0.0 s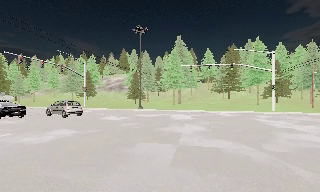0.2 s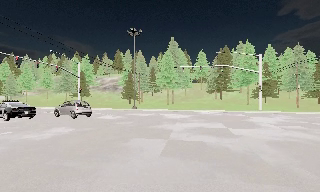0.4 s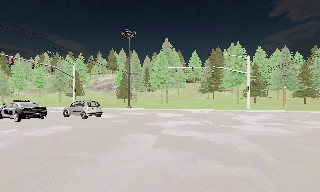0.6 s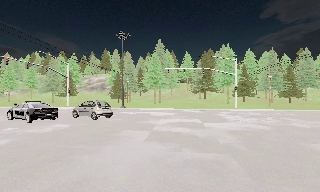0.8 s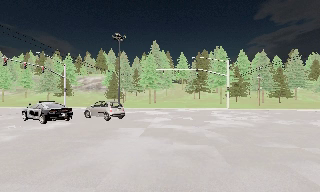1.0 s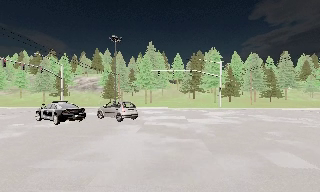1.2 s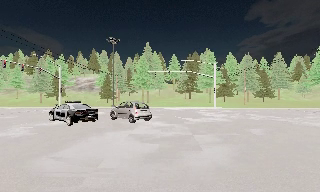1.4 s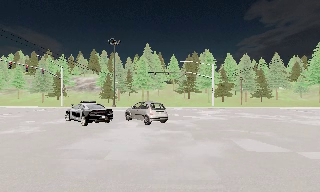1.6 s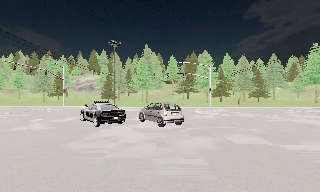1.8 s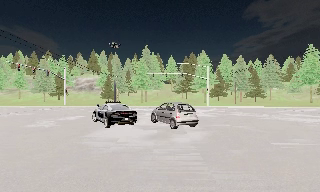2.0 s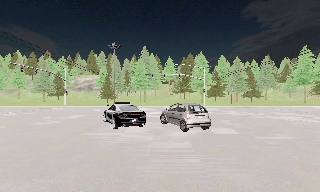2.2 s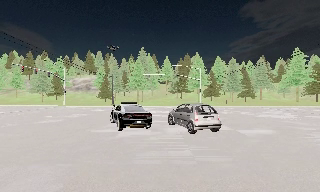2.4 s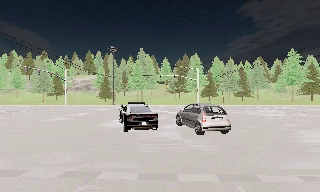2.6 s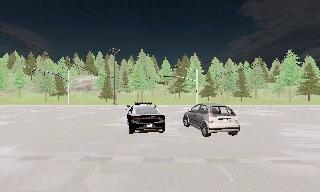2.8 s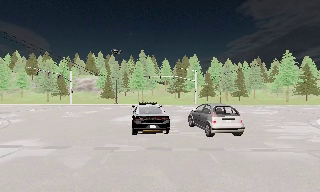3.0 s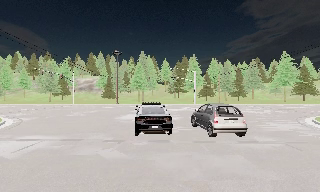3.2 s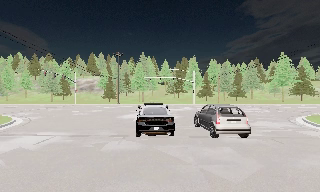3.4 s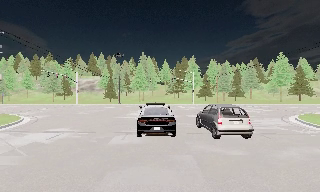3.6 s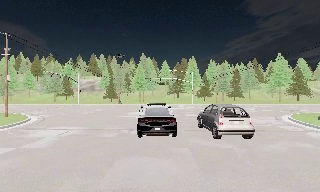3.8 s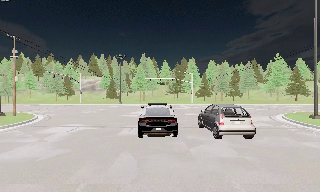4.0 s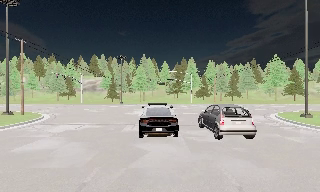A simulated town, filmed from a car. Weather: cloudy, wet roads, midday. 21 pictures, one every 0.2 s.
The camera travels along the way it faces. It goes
backward.
0.0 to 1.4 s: The scene slides to the left, as the camera pans about 10 degrees to its right. It travels backward, about 6 m, so what stands in front gets smaller.
1.4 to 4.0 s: The camera travels backward, about 12 m, so what stands in front gets smaller.
The film runs backward here.
